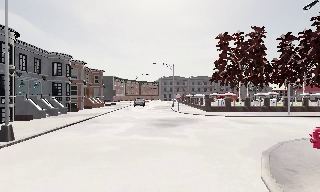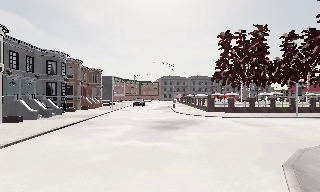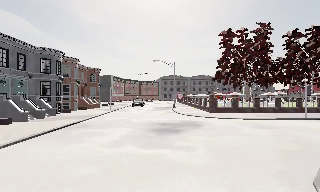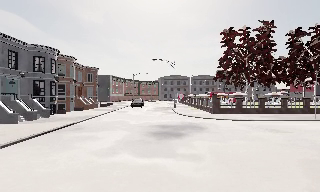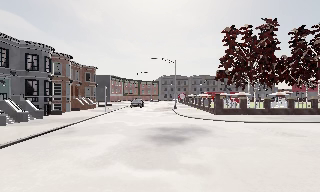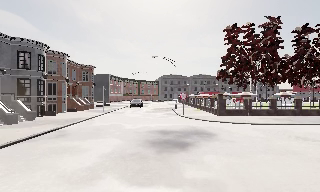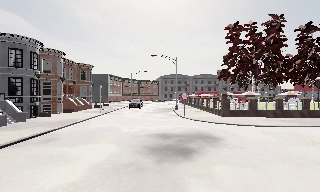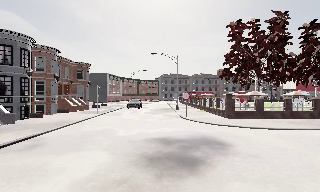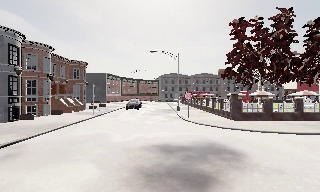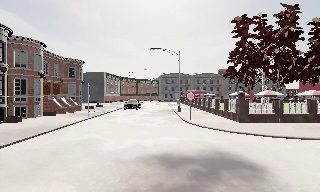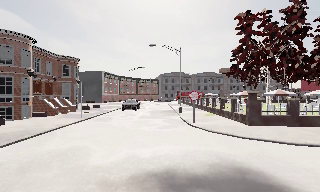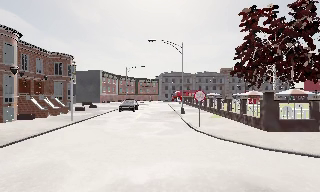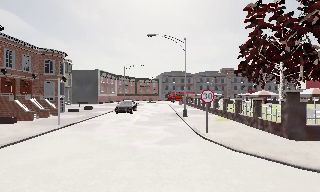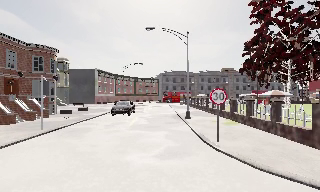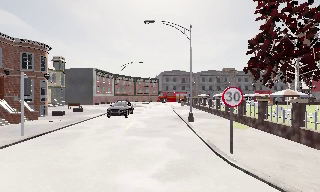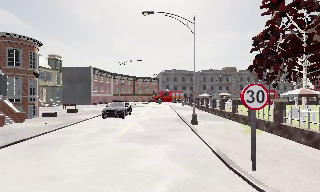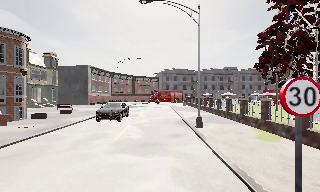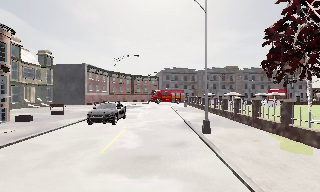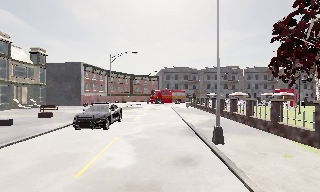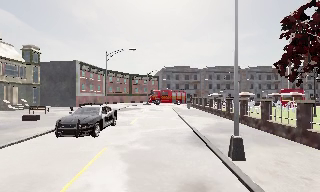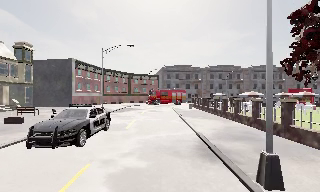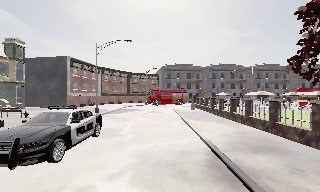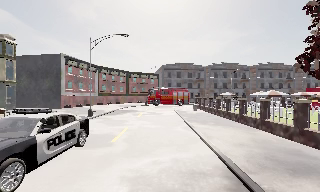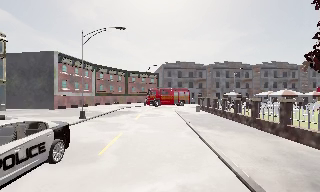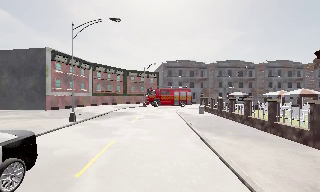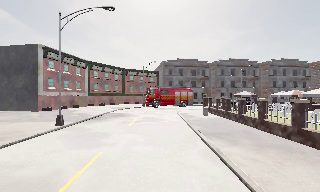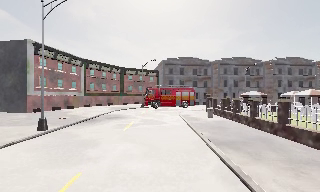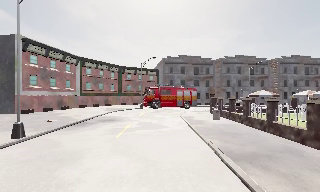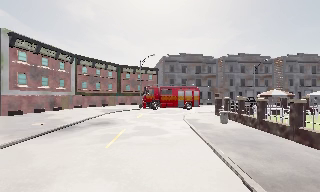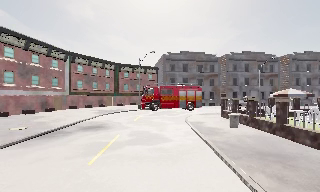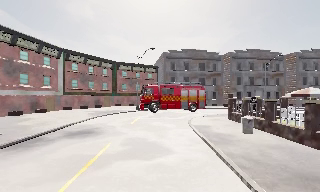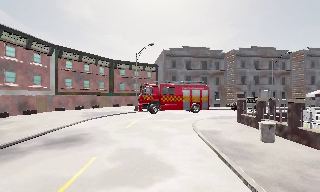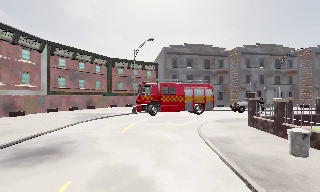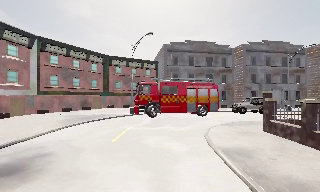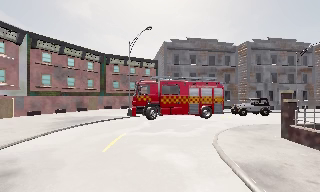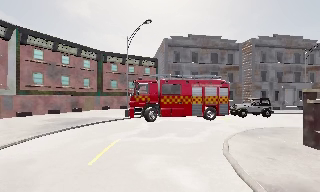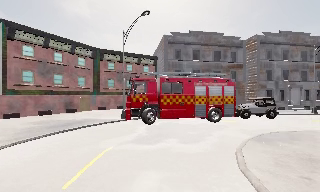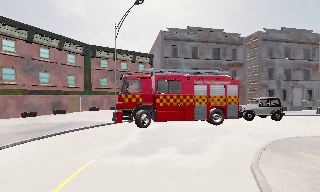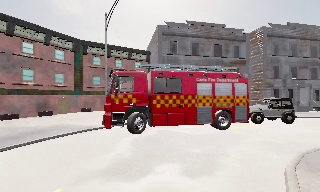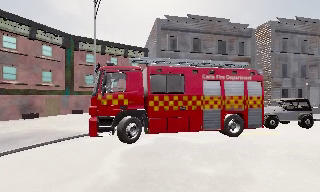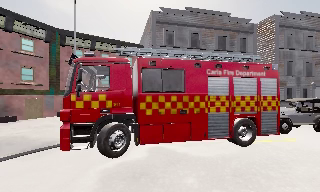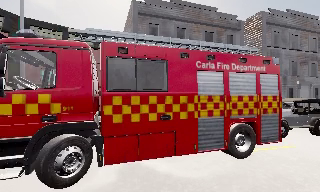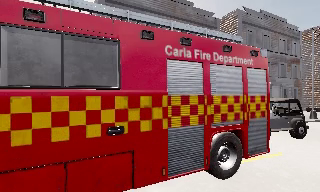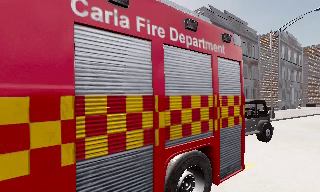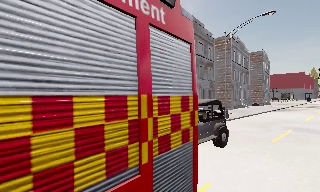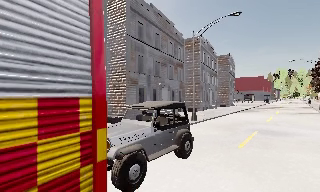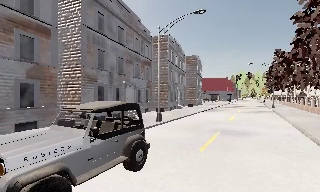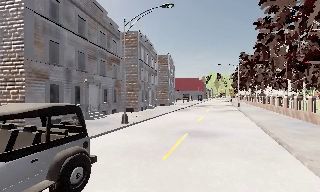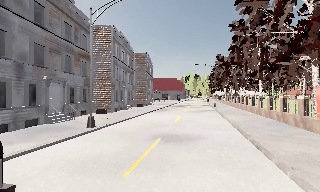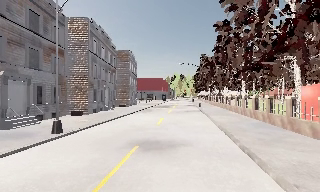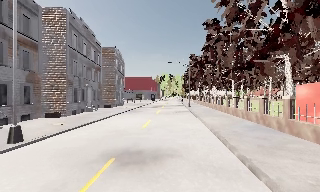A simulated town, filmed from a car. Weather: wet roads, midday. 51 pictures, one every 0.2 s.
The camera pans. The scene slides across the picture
to the left.
The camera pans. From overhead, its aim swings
clockwise.
0.0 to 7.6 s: The camera travels forward, about 50 m, so what stands in front looms larger.
7.6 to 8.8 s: The camera pans to its right, which is clockwise from overhead, by about 40 degrees. It travels forward, about 9 m.
8.8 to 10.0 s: The camera swings to its right by about 45 degrees, and the scene slides to the left. It travels forward and to its right, about 7 m.
The film runs forward here.
